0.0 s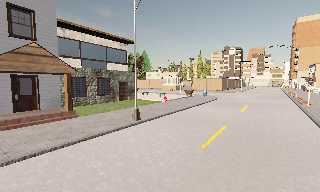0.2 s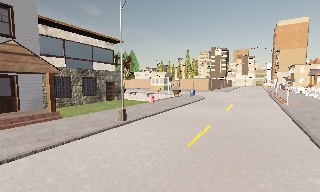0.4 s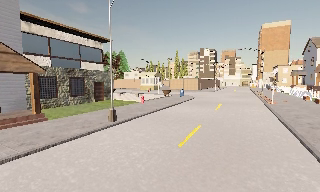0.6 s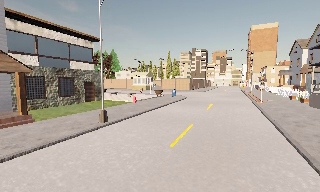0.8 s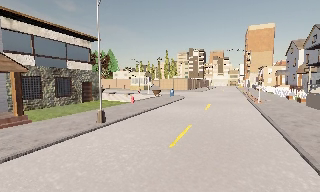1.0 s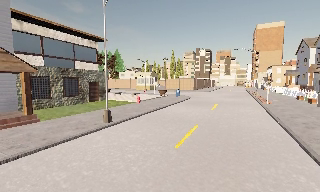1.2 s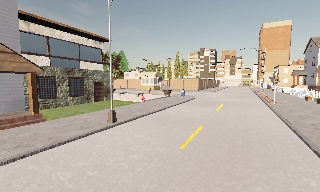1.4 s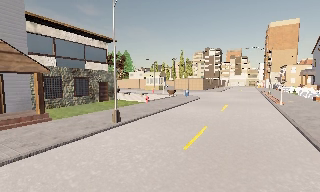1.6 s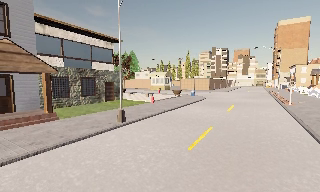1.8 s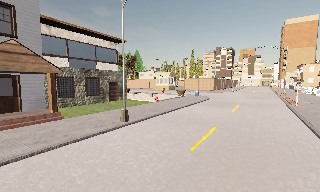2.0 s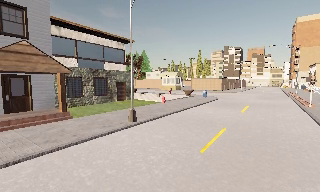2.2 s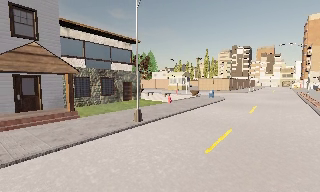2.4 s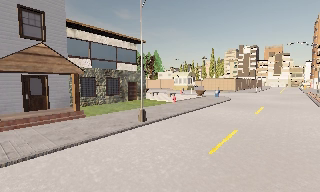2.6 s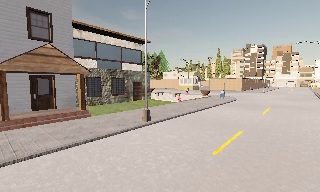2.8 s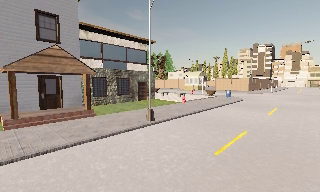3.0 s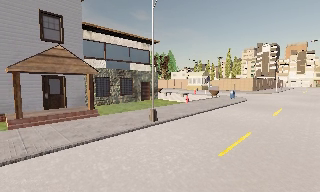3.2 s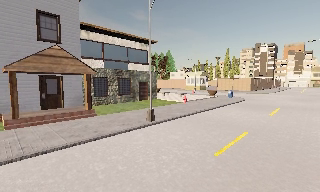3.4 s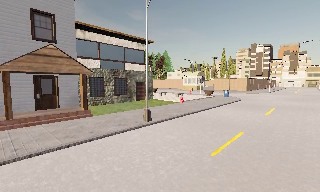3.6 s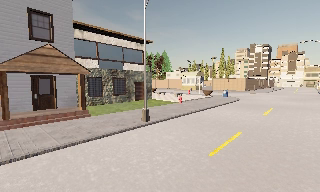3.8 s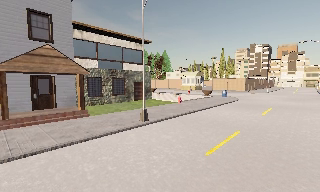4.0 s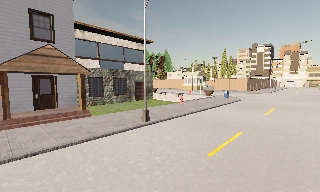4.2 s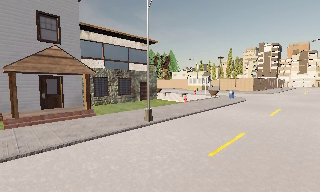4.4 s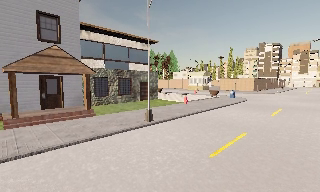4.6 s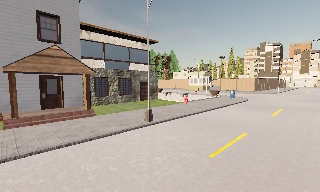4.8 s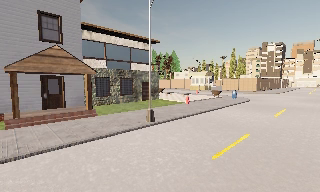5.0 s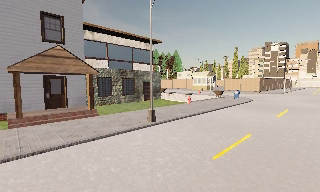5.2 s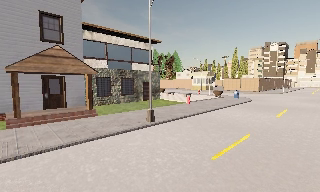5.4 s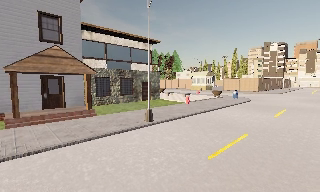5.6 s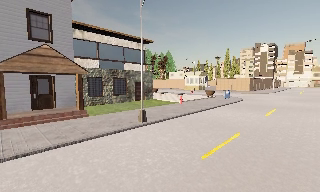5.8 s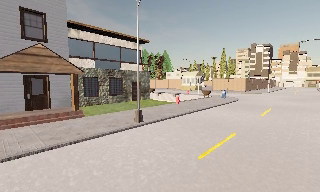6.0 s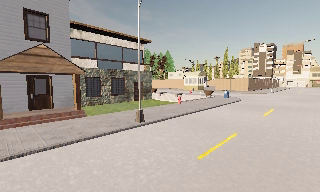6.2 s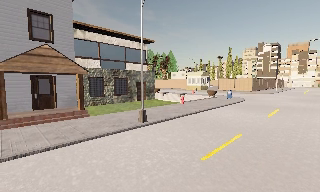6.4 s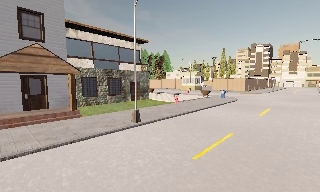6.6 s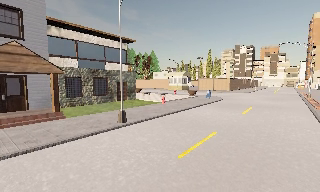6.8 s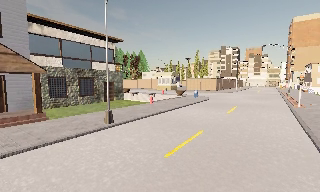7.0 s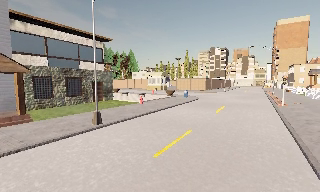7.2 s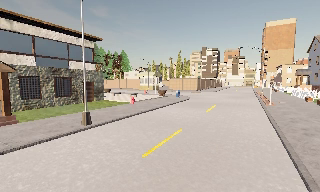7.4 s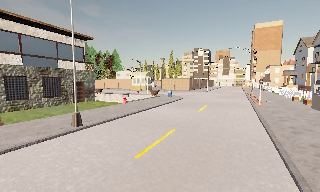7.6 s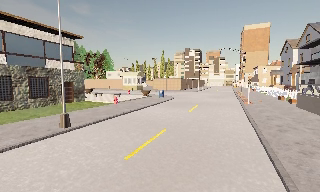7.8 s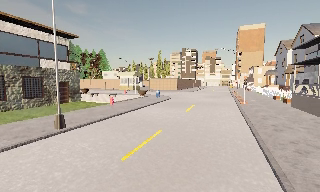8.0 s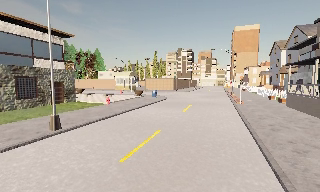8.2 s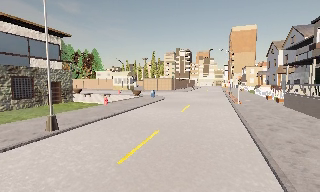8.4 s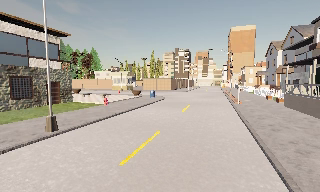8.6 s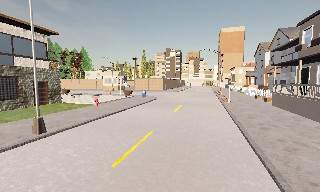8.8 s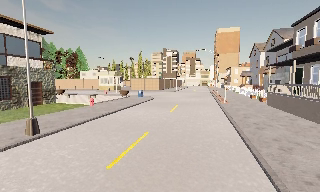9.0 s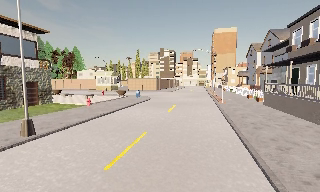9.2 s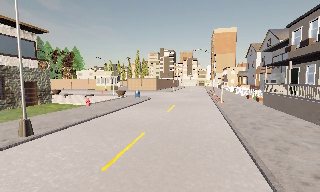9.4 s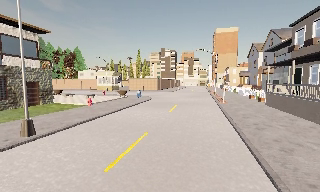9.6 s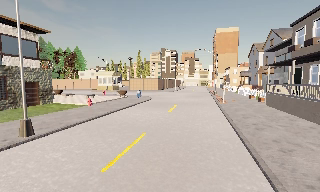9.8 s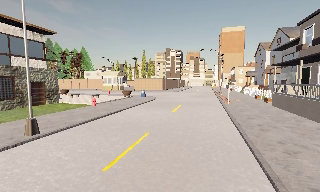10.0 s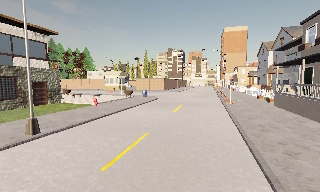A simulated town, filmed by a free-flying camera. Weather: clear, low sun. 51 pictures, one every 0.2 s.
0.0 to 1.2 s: The camera shifts only a little, or ends up much as it began.
1.2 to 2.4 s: The camera pans to its left, which is counterclockwise from overhead, by about 10 degrees.
2.4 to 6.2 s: The camera travels to its right, about 1 m.
6.2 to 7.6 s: The camera pans to its right, which is clockwise from overhead, by about 20 degrees.
7.6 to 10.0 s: The camera travels forward, about 0.5 m, so what stands in front looms larger.
The film runs forward here.
